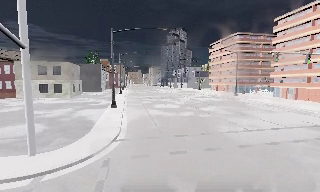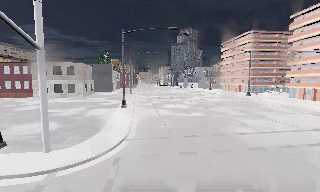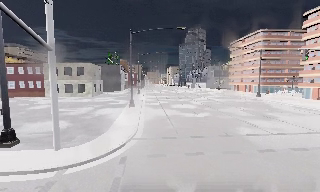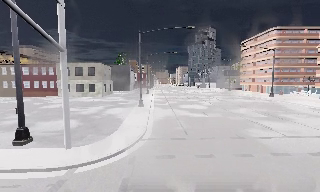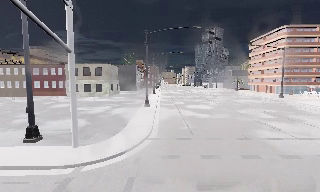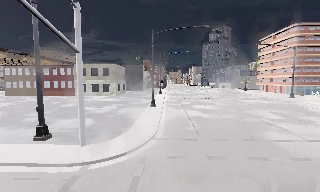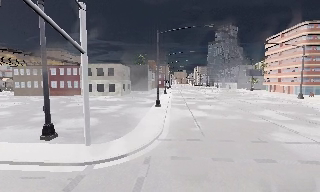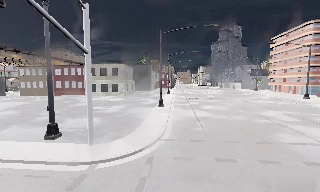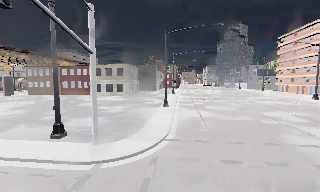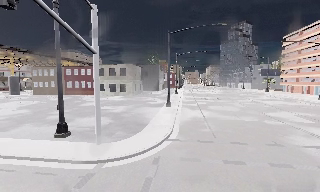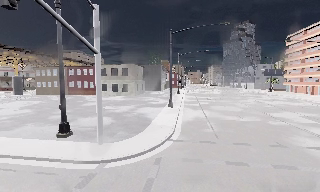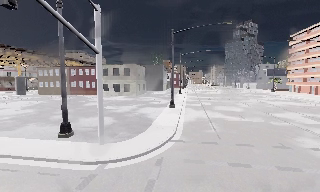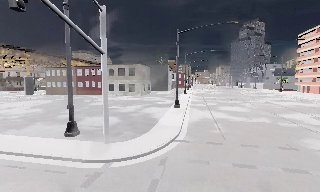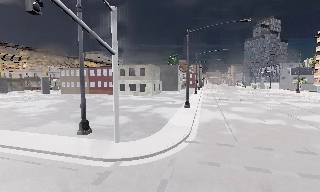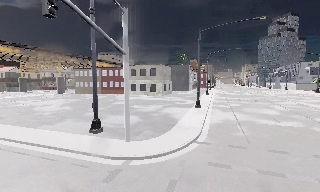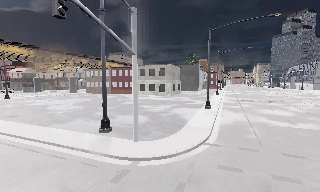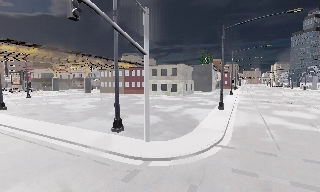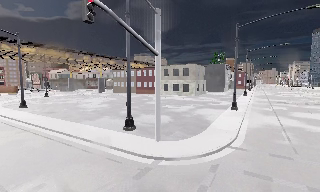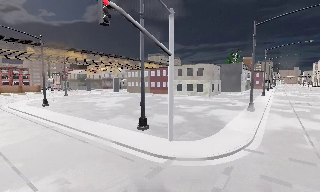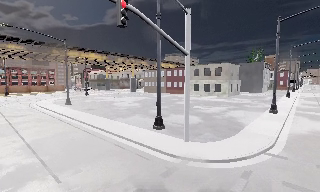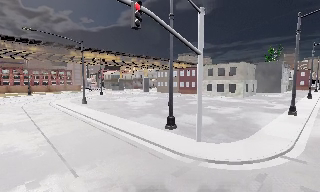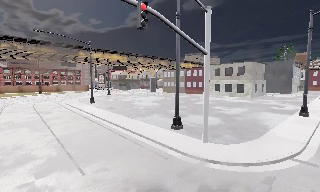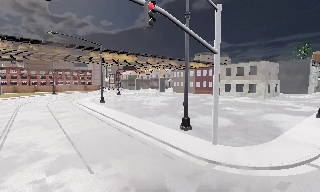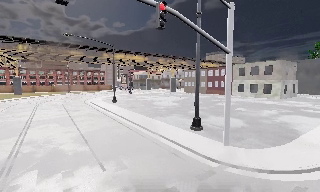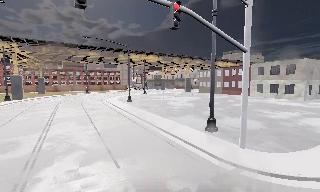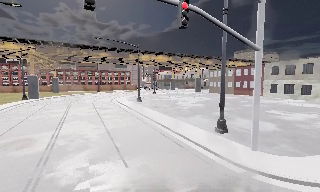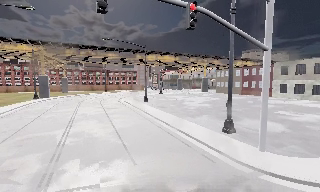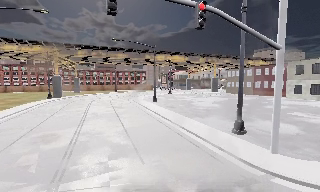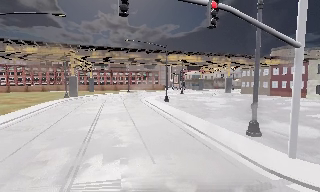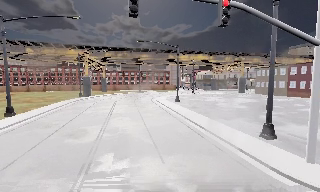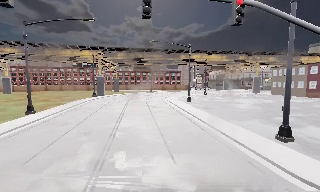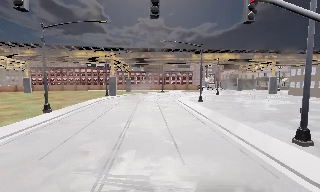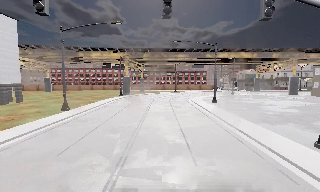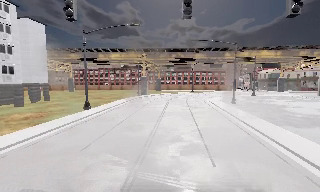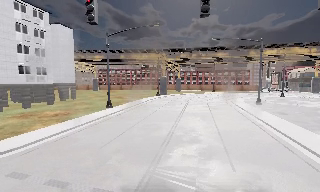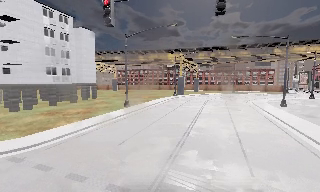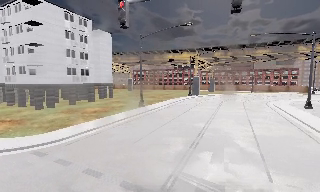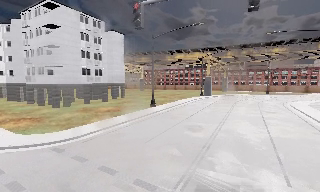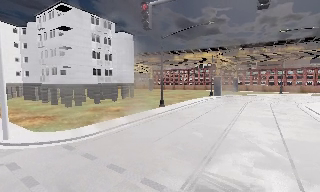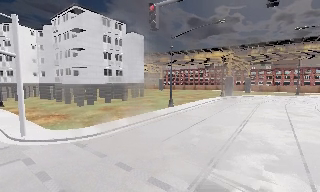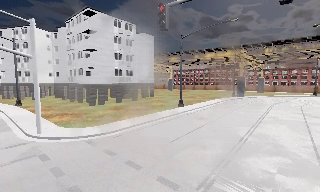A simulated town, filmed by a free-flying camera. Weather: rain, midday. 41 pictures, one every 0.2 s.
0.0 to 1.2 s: The camera pans to its left, which is counterclockwise from overhead, by about 15 degrees.
1.2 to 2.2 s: The camera shifts only a little, or ends up much as it began.
2.2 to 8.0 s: The scene slides to the right, as the camera pans about 120 degrees to its left. It travels to its right, about 1 m.
The film runs backward here.
